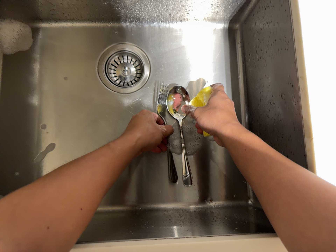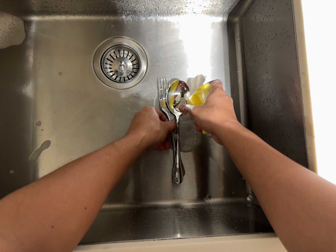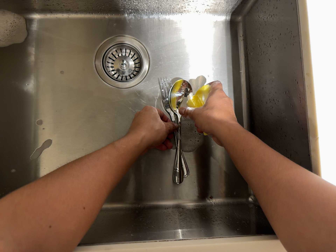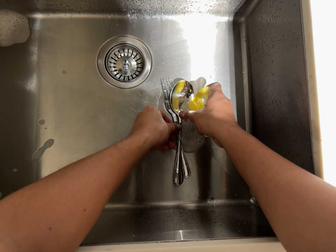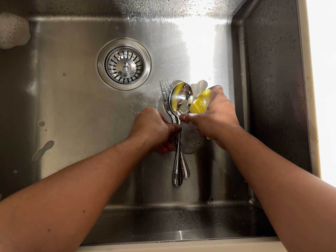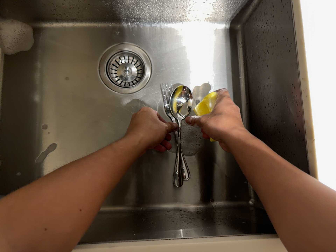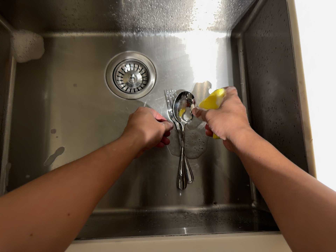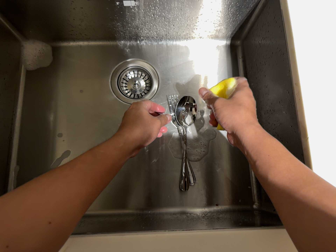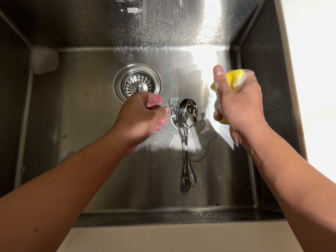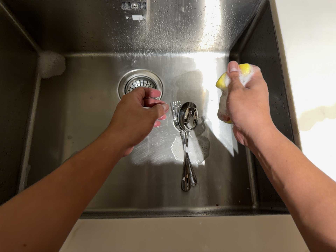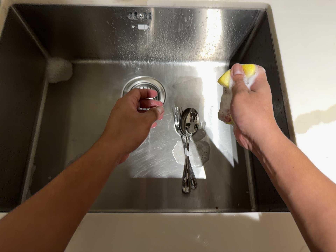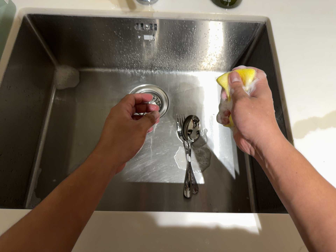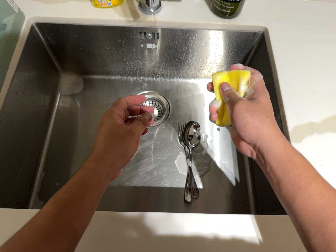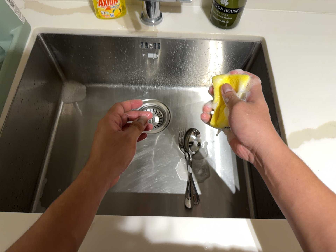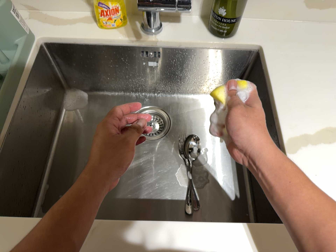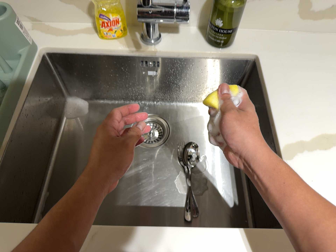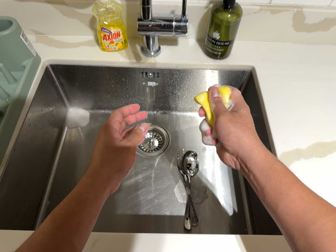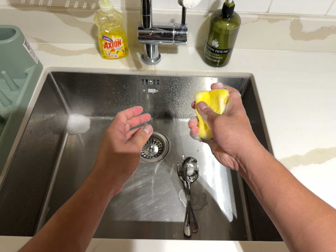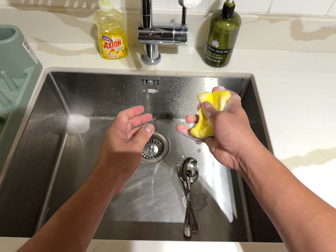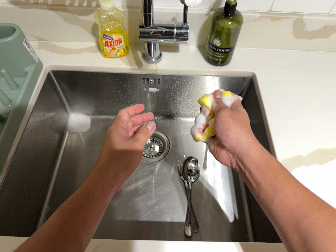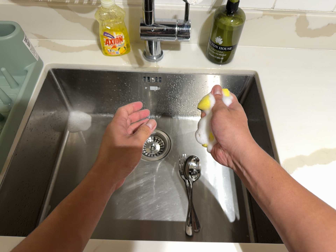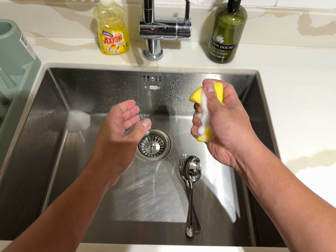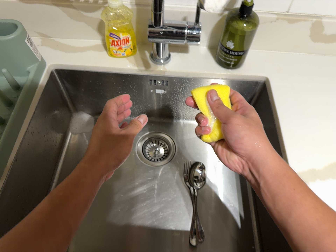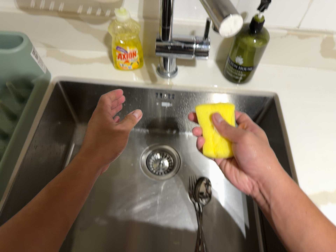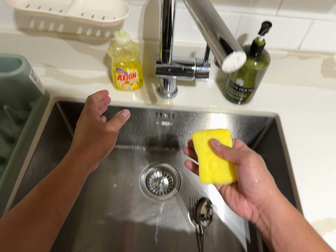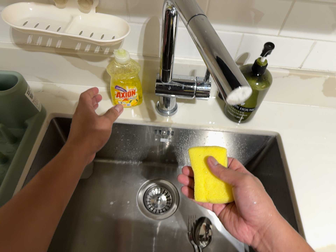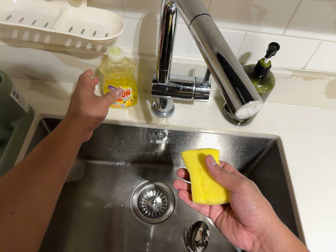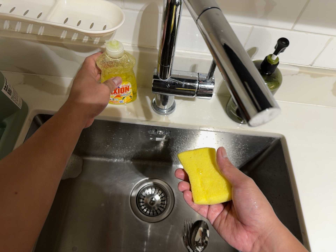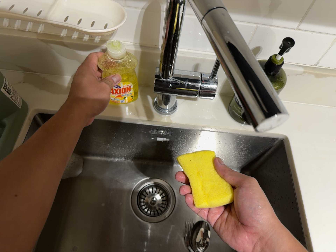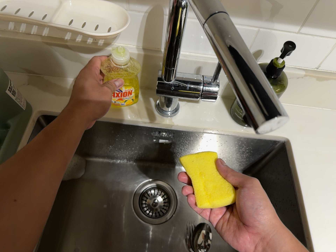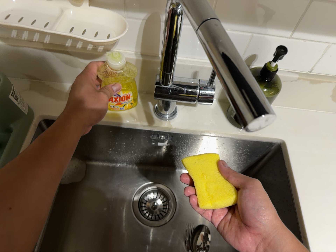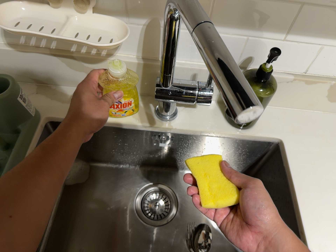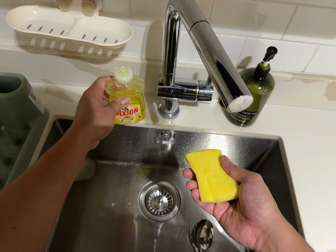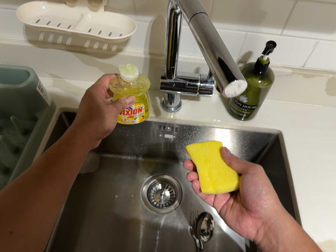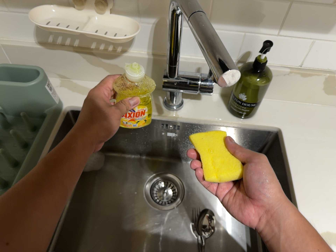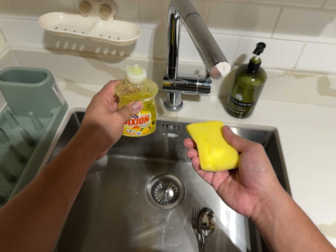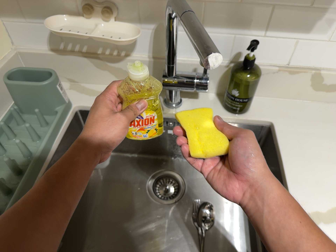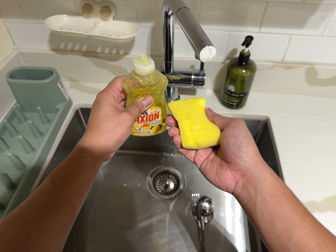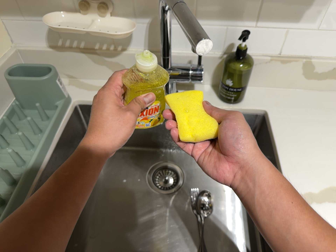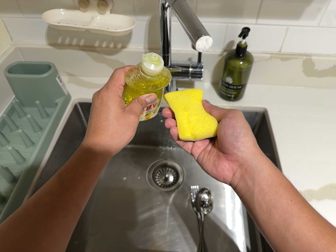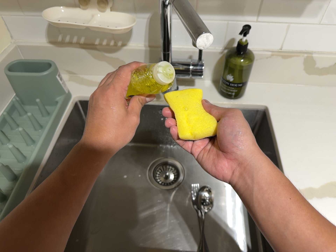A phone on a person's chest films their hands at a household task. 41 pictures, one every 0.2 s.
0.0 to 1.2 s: The camera shifts only a little, or ends up much as it began.
1.2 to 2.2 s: The camera travels backward and toward the bottom of its view, about 14 cm, so what stands in front gets smaller. Its aim tips toward the top of its view by about 15 degrees.
2.2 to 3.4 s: The camera travels backward, about 7 cm, so what stands in front gets smaller. Its aim tips toward the top of its view by about 10 degrees, and the scene shifts downward.
3.4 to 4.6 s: The camera travels toward the top of its view, about 8 cm, so close, fixed things drift downward.
4.6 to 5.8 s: The camera travels toward the top of its view and forward, about 14 cm, so close, fixed things drift downward.
5.8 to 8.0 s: The camera travels backward and toward the bottom of its view, about 24 cm, so what stands in front gets smaller. Its aim tips toward the top of its view by about 10 degrees.
The film runs backward here.
